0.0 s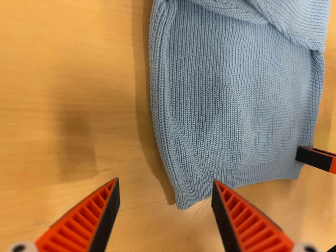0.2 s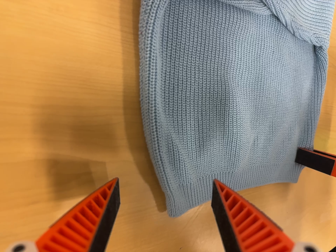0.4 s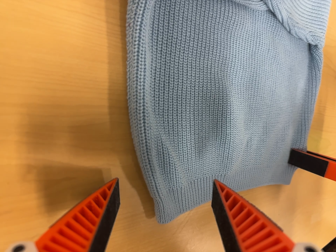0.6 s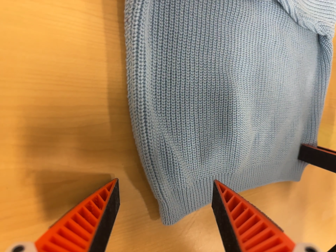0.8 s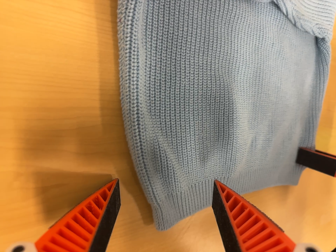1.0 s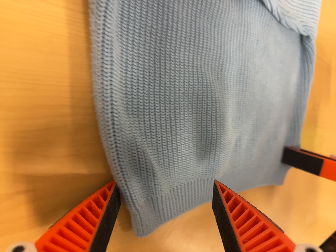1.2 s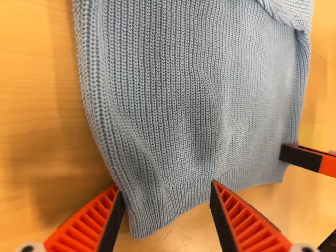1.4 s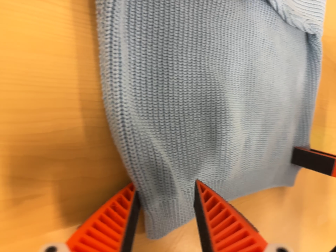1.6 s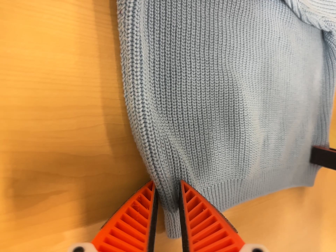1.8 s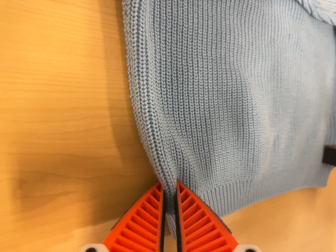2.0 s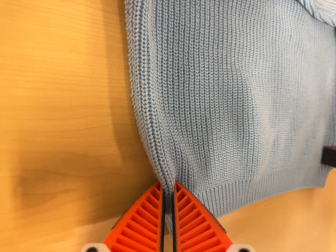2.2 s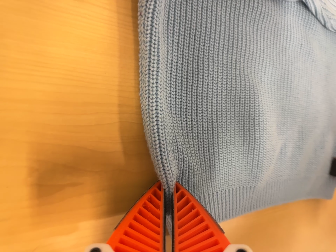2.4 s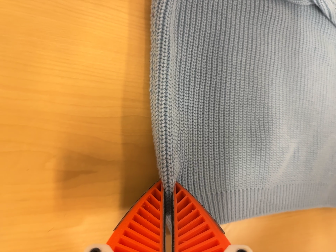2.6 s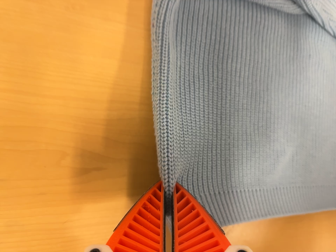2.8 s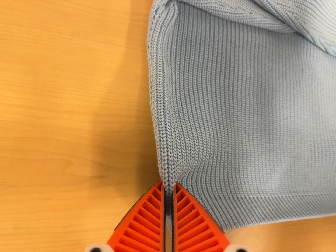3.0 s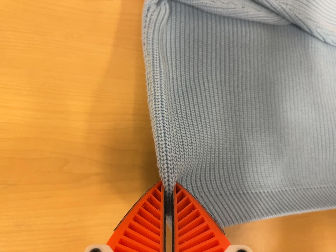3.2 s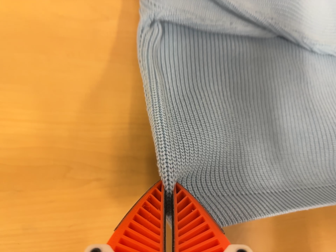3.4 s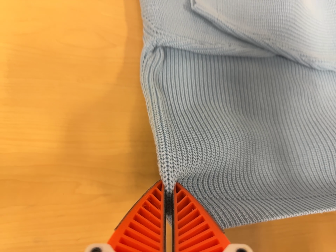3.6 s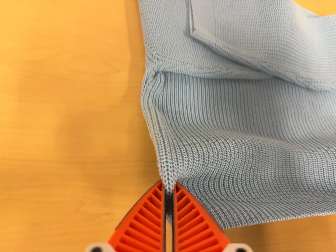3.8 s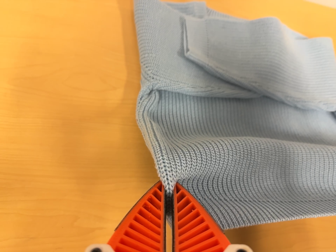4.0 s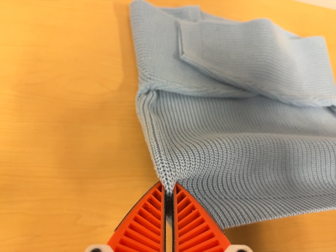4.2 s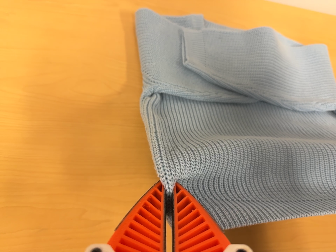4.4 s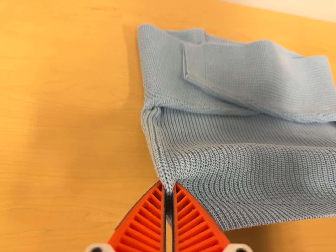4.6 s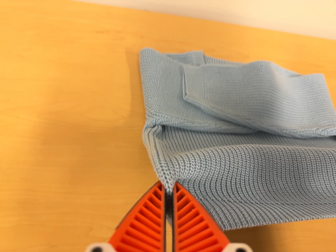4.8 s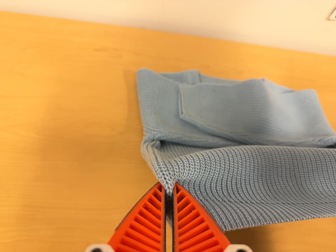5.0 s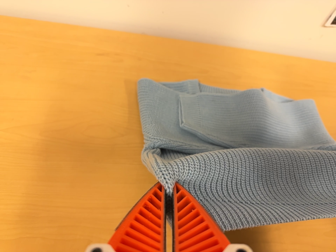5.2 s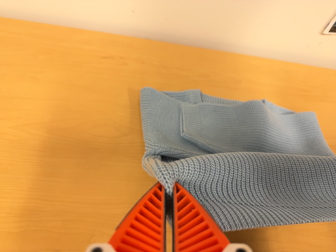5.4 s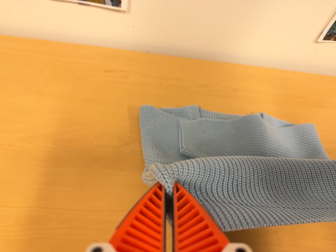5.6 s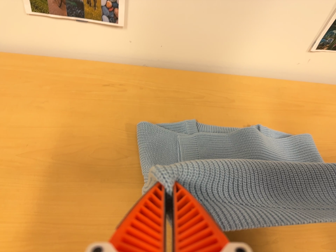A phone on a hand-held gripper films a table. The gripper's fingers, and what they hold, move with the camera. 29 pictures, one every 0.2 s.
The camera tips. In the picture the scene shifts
downward.
0.0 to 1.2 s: The camera travels forward, about 9 cm, so what stands in front looms larger.
1.2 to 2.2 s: The camera shifts only a little, or ends up much as it began.
2.2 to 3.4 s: The camera pans to its left by about 15 degrees. It travels backward, to its right and toward the bottom of its view, about 12 cm, so what stands in front gets smaller. Its aim tips toward the top of its view by about 20 degrees, and the scene shifts downward.
3.4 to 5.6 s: The camera travels backward, about 14 cm, so what stands in front gets smaller. Its aim tips toward the top of its view by about 25 degrees, and the scene shifts downward.
The film runs forward here.
